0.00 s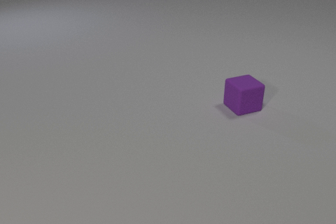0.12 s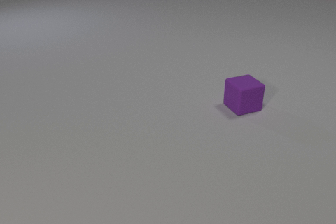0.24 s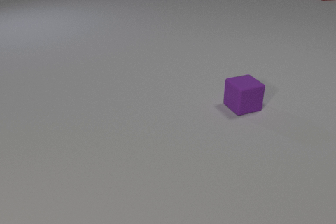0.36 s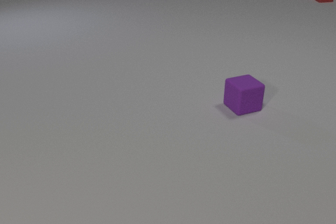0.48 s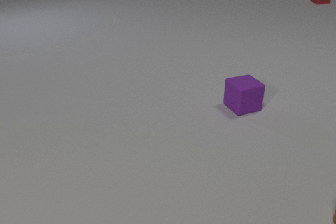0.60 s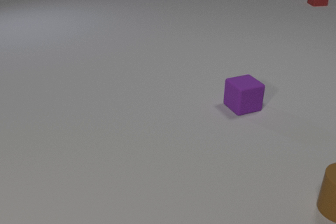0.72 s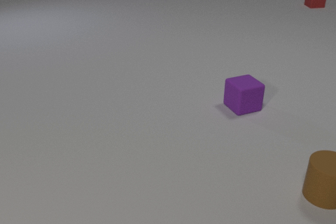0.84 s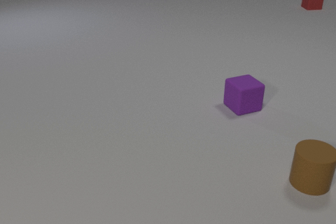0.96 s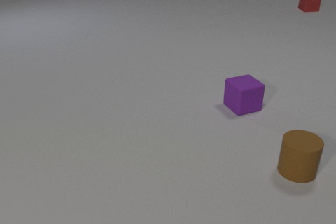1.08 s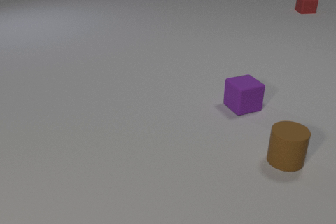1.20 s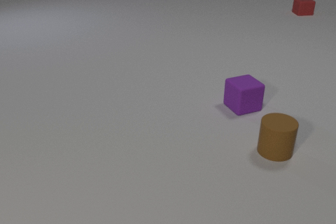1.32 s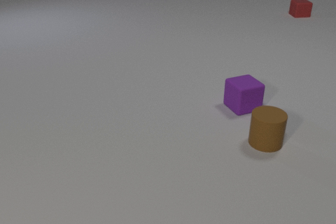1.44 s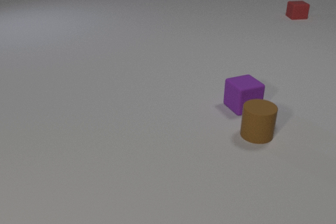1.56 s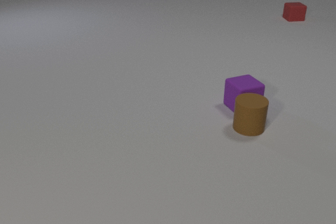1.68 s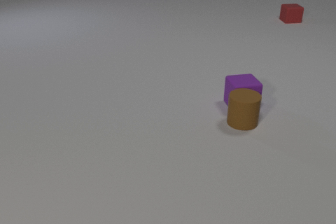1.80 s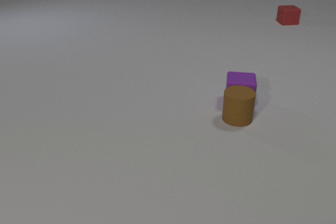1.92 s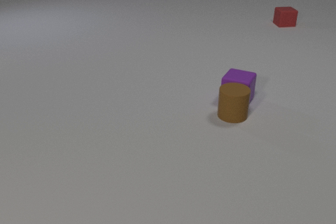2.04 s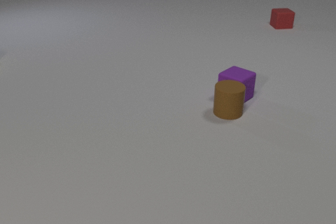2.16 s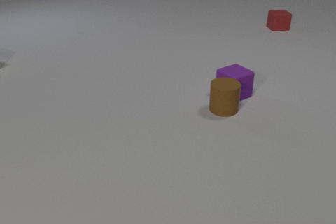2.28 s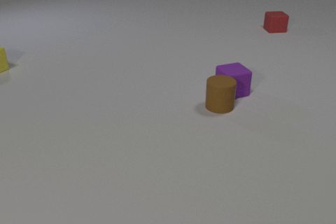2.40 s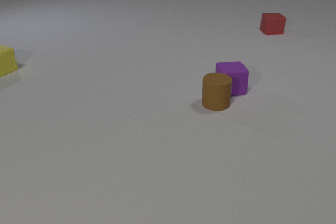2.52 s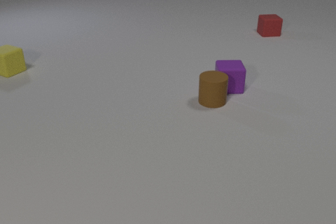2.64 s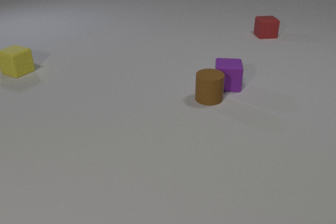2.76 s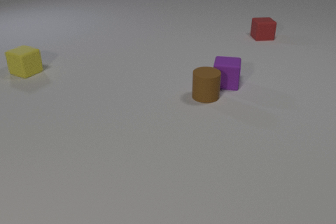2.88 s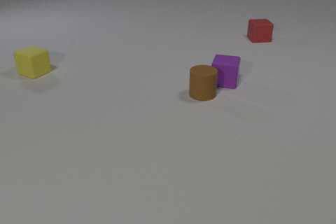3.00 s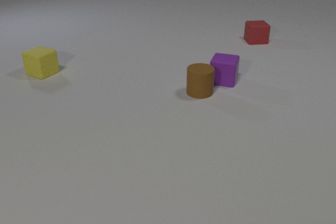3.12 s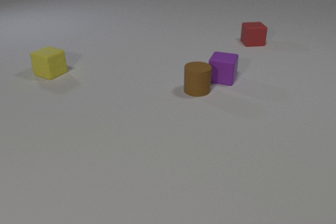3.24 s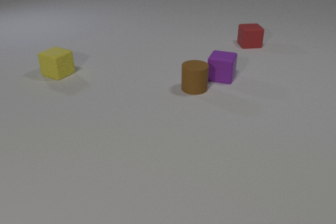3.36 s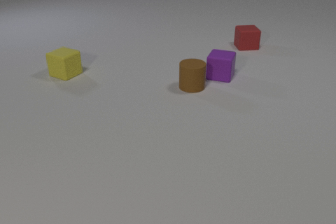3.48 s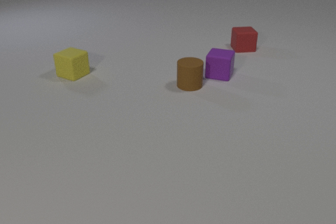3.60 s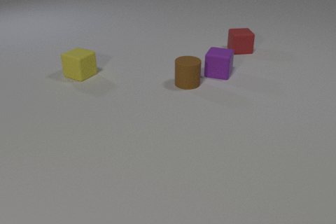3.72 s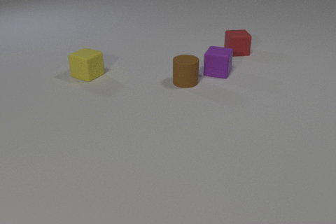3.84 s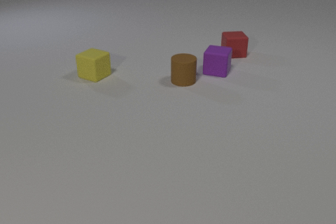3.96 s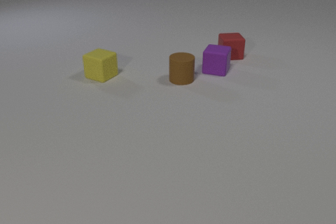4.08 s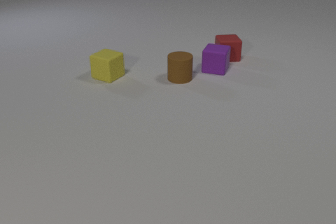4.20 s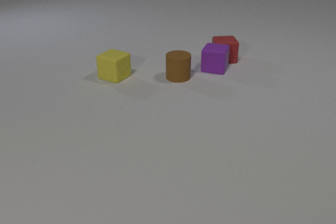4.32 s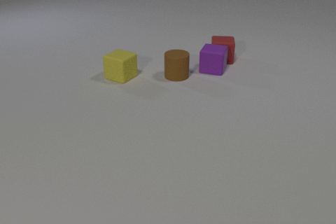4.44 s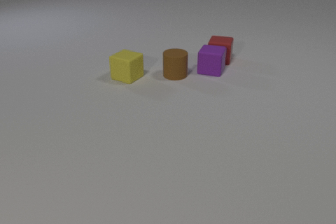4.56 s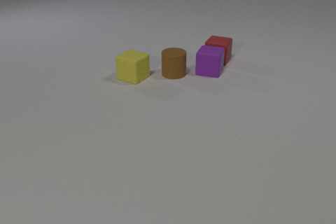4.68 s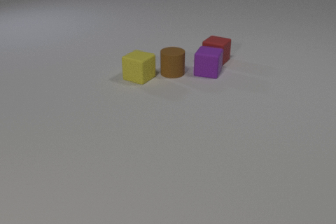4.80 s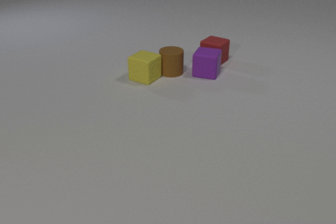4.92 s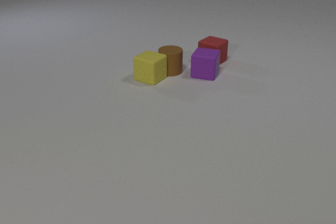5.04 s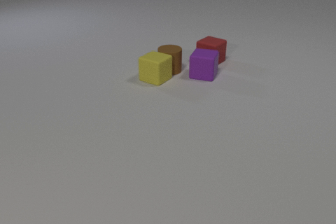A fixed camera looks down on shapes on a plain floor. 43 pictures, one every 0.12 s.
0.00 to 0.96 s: The brown rubber cylinder comes in at the right edge, slides to the left and away from the camera. The red rubber cube slides toward the camera.
0.96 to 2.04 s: The brown rubber cylinder slides away from the camera and to the left. The purple rubber cube slides away from the camera, spins so that its near face slides to the left, clockwise seen from above. The red rubber cube slides toward the camera. The brown rubber cylinder and the purple rubber cube collide.
2.04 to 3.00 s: The brown rubber cylinder slides away from the camera and to the left. The purple rubber cube slides away from the camera, spins so that its near face slides to the left, clockwise seen from above. The red rubber cube slides toward the camera and to the left. The yellow rubber cube comes in at the left edge, slides to the right and toward the camera.
3.00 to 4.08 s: The brown rubber cylinder slides away from the camera and to the left. The purple rubber cube slides away from the camera. The red rubber cube slides toward the camera and to the left. The yellow rubber cube slides to the right.
4.08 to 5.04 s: The brown rubber cylinder slides away from the camera and to the left. The purple rubber cube slides toward the camera and to the left. The red rubber cube slides to the left and toward the camera, spins so that its near face slides to the left, clockwise seen from above. The yellow rubber cube slides to the right. The purple rubber cube and the red rubber cube collide. The brown rubber cylinder and the yellow rubber cube collide.
Are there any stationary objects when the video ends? no.
Are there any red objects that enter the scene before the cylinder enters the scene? no.
What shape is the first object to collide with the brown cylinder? cube.
